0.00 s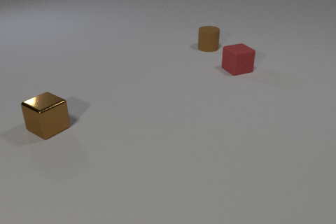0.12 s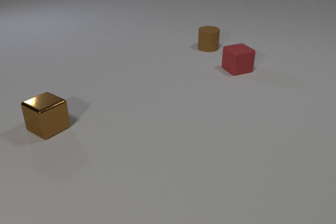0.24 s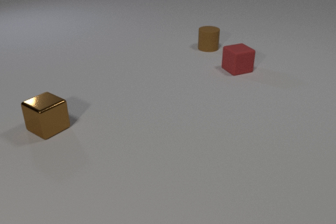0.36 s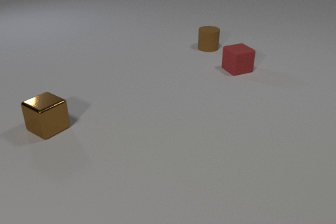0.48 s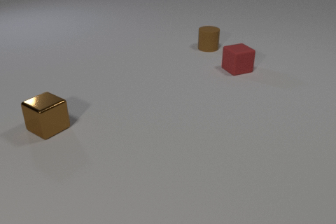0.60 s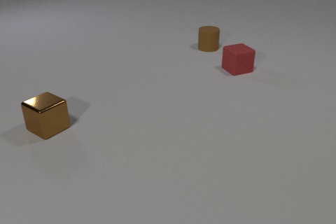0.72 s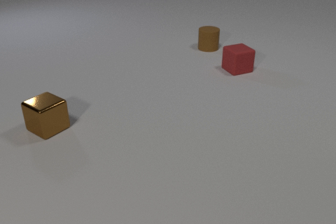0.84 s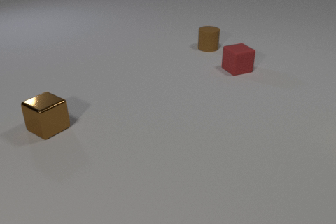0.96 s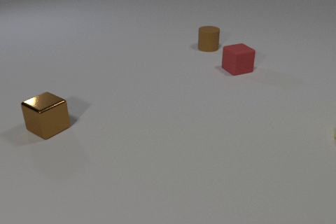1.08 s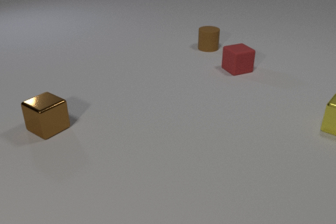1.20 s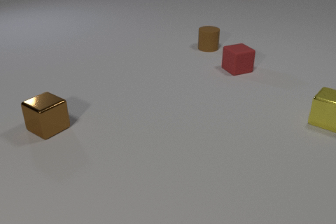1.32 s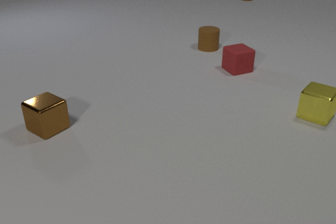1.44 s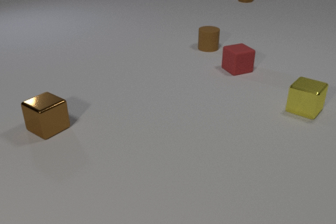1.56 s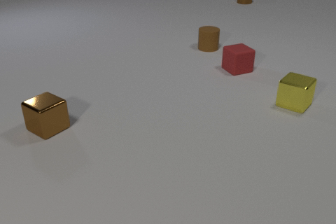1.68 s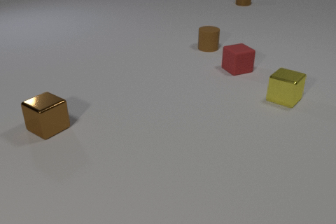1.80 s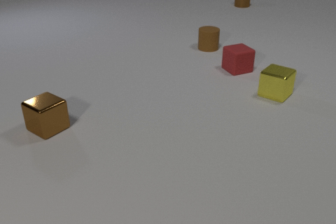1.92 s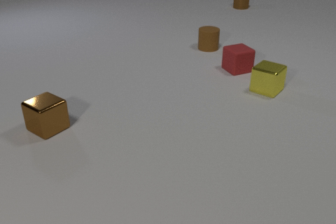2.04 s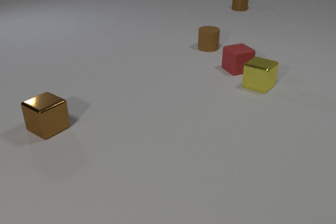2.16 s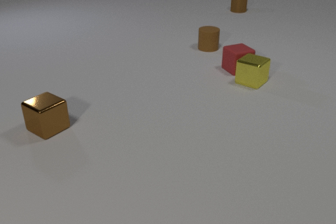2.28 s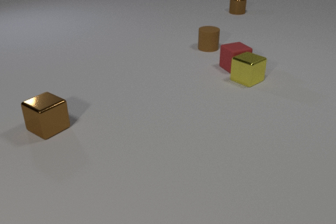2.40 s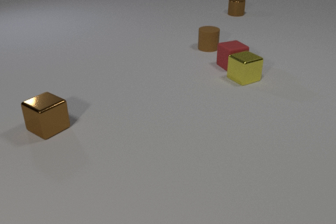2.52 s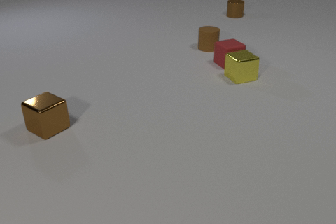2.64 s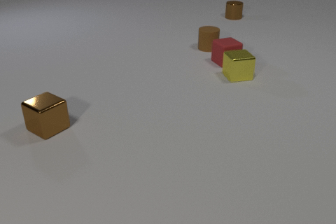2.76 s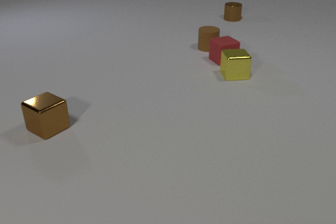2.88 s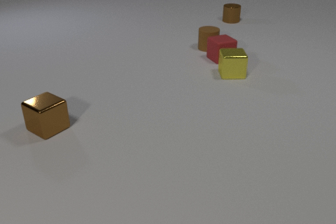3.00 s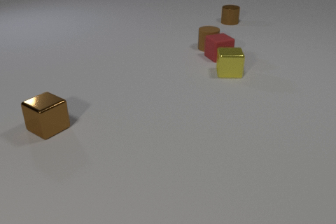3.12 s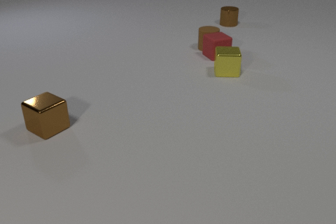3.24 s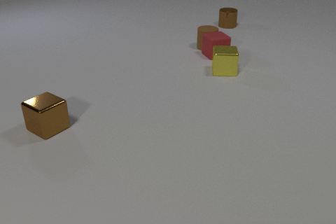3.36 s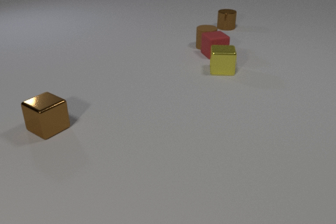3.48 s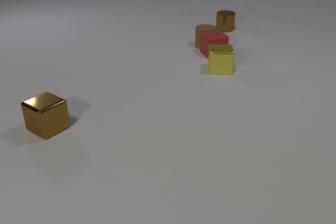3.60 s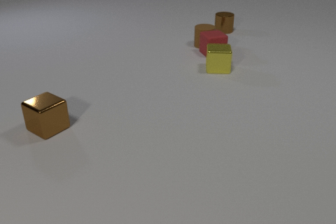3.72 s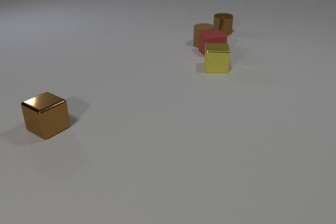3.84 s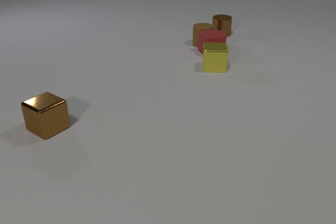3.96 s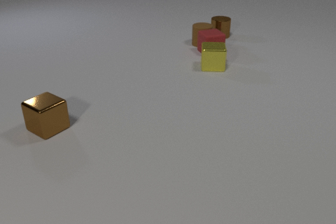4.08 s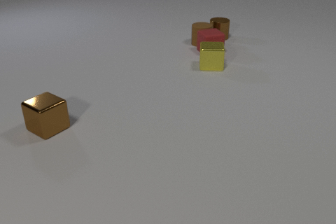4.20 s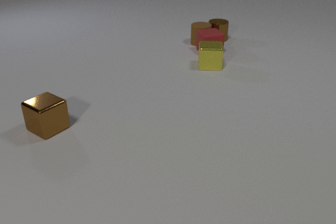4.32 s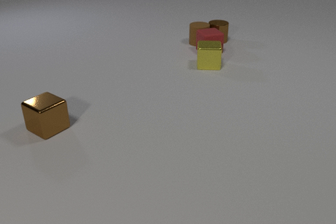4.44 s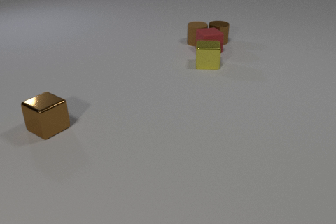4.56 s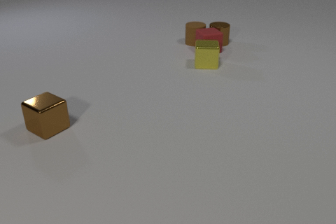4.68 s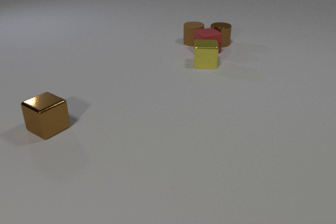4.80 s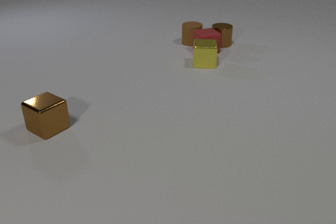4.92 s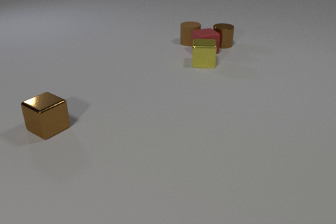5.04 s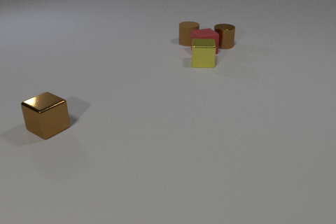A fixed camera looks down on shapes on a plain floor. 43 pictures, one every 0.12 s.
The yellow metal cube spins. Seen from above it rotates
clockwise.
The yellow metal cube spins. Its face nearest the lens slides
to the left.
0.00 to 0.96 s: Next to nothing moves.
0.96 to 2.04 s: The yellow metal cube slides to the left and away from the camera. The brown metal cylinder comes in at the top edge, slides toward the camera.
2.04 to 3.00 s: The yellow metal cube slides to the left and away from the camera, spins so that its near face slides to the left, clockwise seen from above. The red rubber cube slides away from the camera and to the left. The brown metal cylinder slides toward the camera. The yellow metal cube and the red rubber cube collide.
3.00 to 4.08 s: The yellow metal cube slides to the left and away from the camera. The red rubber cube slides away from the camera and to the left. The brown rubber cylinder slides away from the camera and to the left. The brown metal cylinder slides toward the camera. The red rubber cube and the brown rubber cylinder collide.
4.08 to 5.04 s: The yellow metal cube slides to the left and away from the camera. The red rubber cube slides to the left. The brown rubber cylinder slides to the left. The brown metal cylinder slides toward the camera. The brown rubber cylinder and the brown metal cylinder collide. The red rubber cube and the brown metal cylinder collide.
How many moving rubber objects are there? 2.
How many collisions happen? 4.
Are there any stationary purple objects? no.
